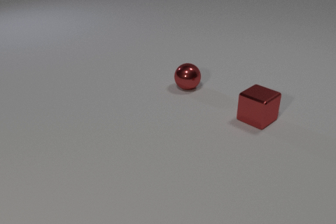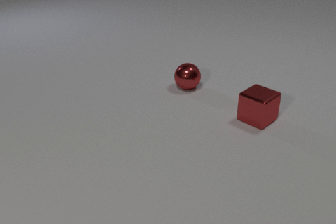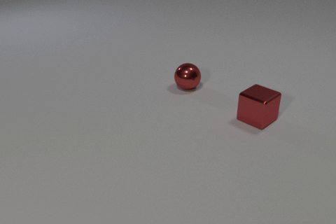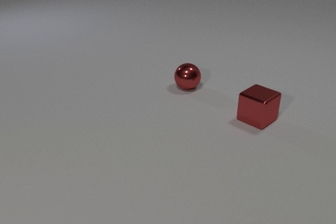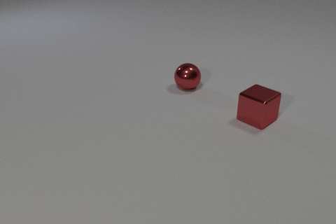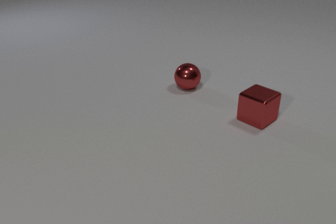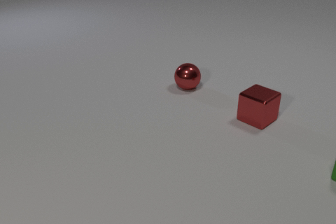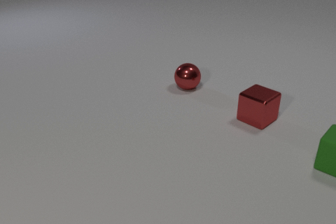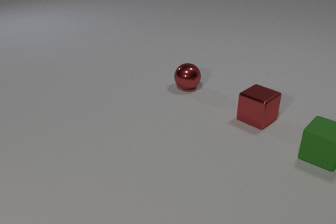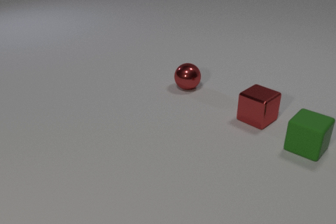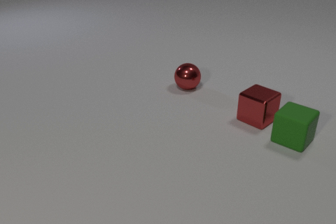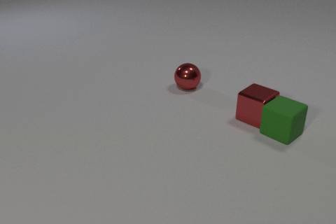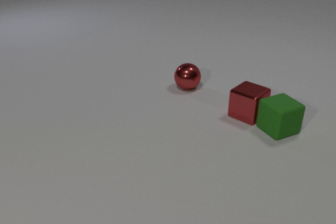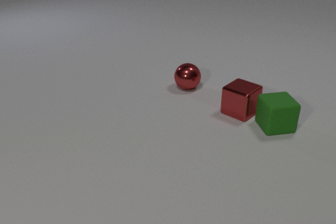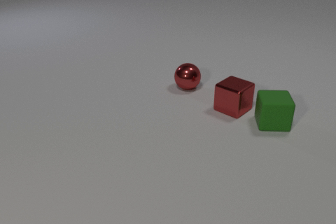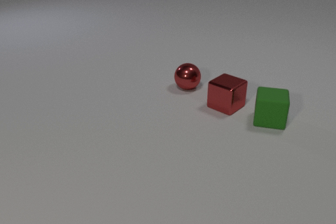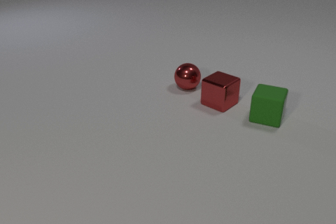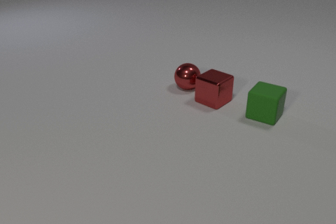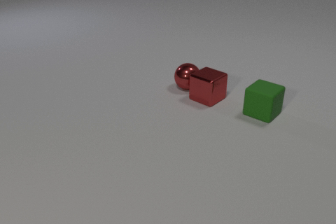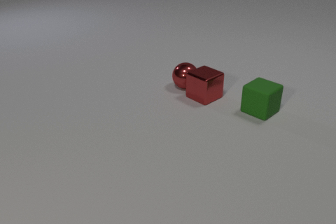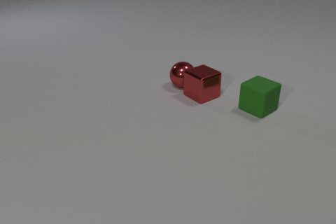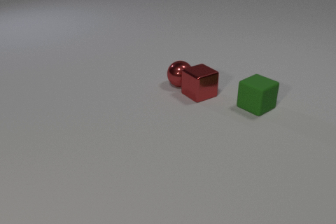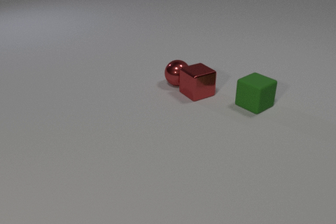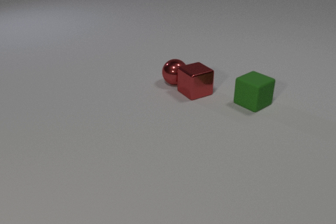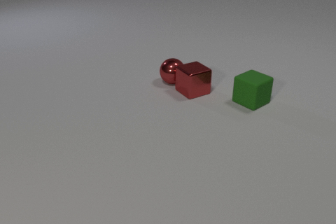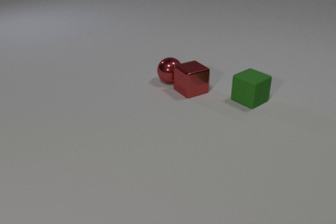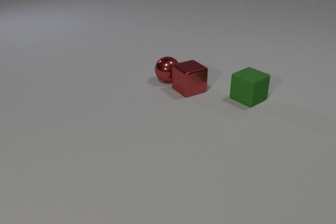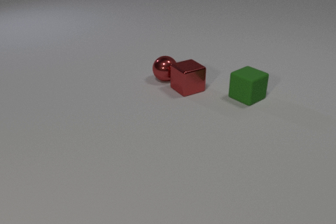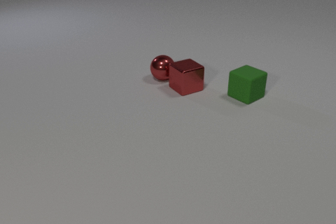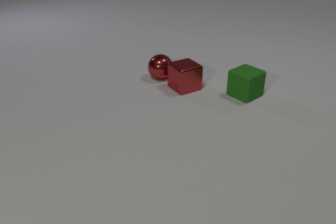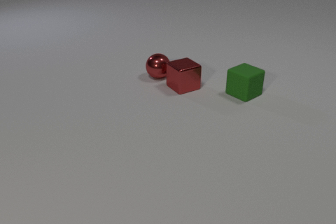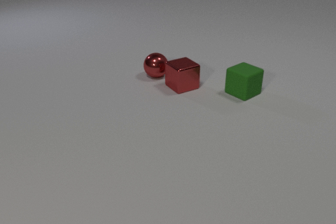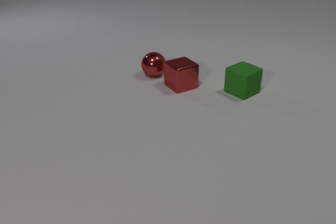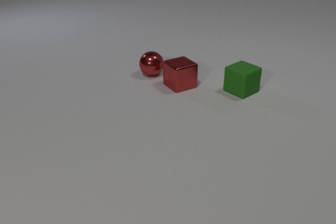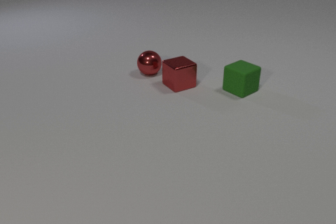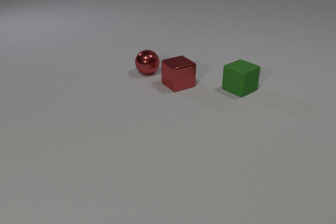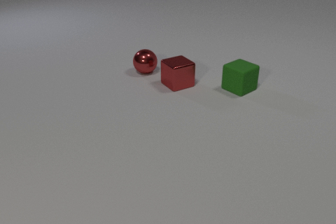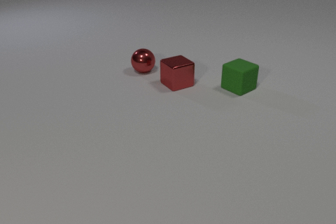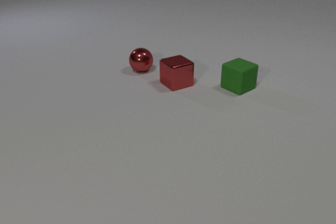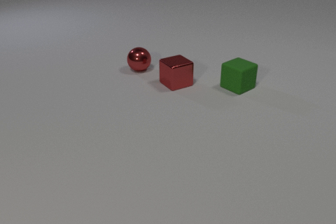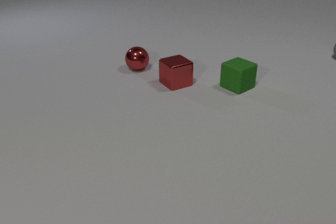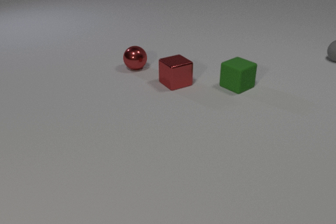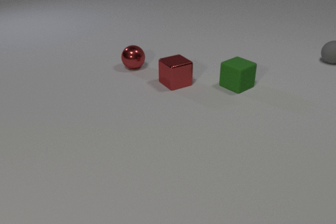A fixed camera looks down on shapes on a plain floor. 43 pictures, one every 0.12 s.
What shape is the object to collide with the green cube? cube.
What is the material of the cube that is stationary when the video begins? metal.
Are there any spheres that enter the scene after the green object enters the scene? yes.
0.00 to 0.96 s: The green rubber cube comes in at the right edge, slides to the left and away from the camera.
0.96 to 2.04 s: The green rubber cube slides away from the camera and to the left, spins so that its near face slides to the left, clockwise seen from above. The red metal cube slides to the left and away from the camera. The green rubber cube and the red metal cube collide.
2.04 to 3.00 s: The green rubber cube slides away from the camera and to the left. The red metal cube slides to the left and away from the camera. The red metal sphere rolls to the left and away from the camera. The red metal cube and the red metal sphere collide.
3.00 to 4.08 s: The green rubber cube slides away from the camera and to the left. The red metal cube slides to the left and away from the camera. The red metal sphere rolls to the left and away from the camera.
4.08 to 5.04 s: The green rubber cube slides away from the camera. The gray rubber sphere comes in at the right edge, rolls toward the camera and to the left. The red metal sphere rolls away from the camera and to the left.
